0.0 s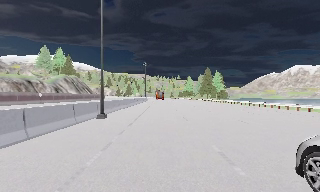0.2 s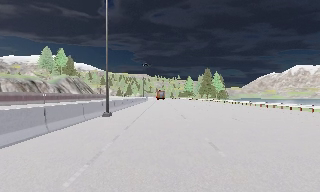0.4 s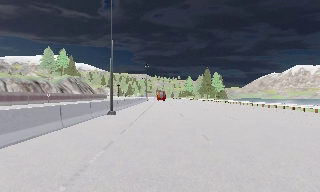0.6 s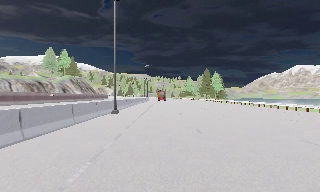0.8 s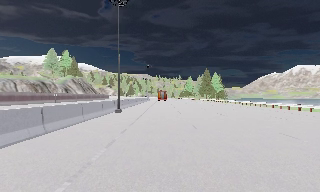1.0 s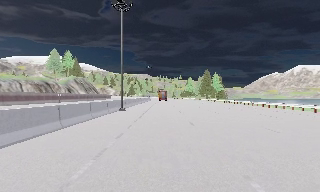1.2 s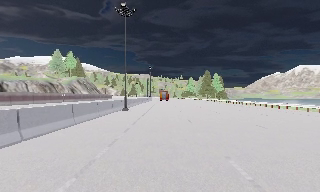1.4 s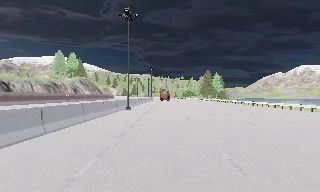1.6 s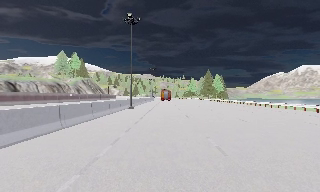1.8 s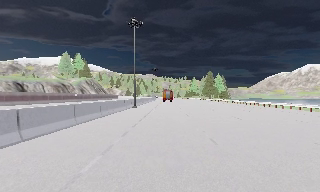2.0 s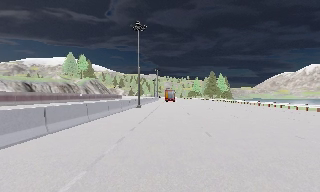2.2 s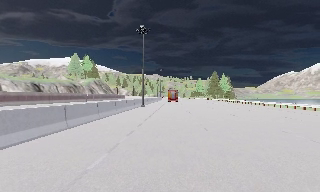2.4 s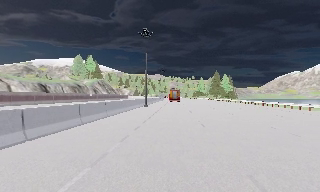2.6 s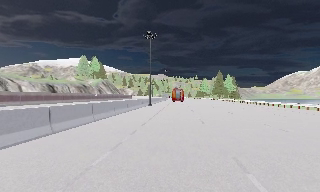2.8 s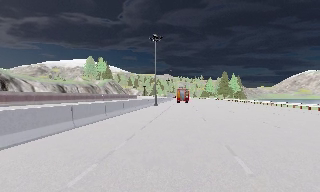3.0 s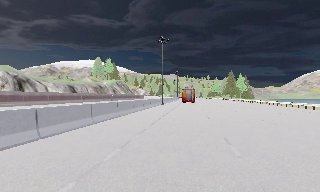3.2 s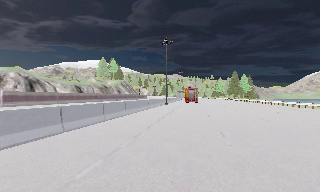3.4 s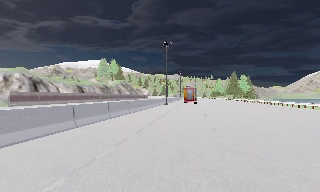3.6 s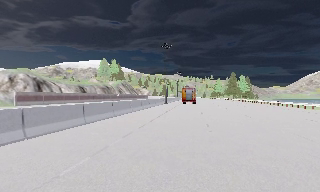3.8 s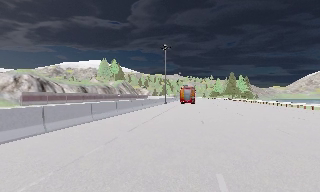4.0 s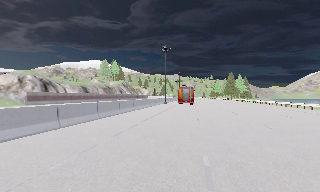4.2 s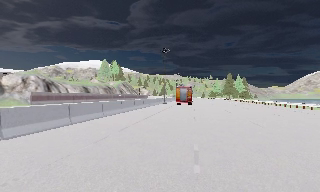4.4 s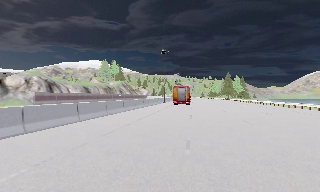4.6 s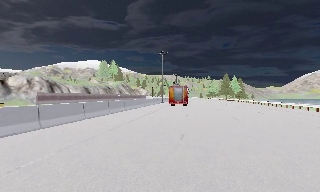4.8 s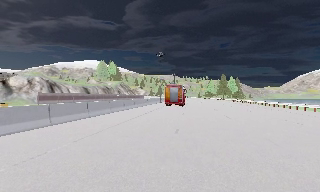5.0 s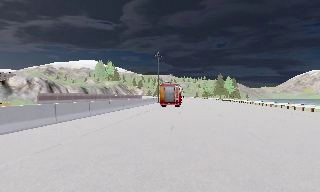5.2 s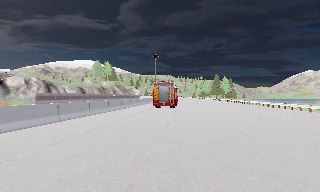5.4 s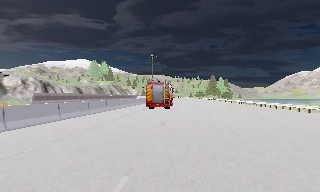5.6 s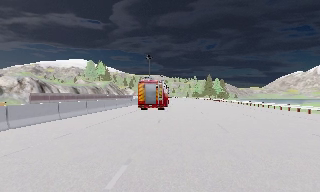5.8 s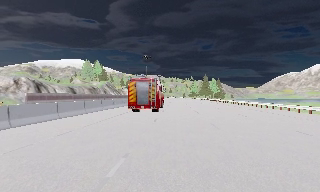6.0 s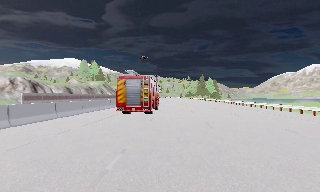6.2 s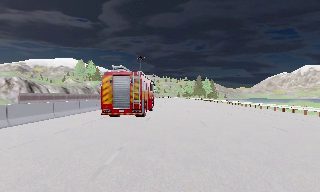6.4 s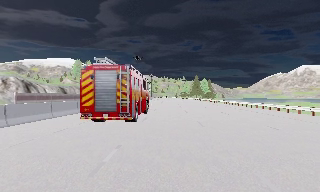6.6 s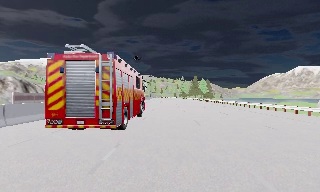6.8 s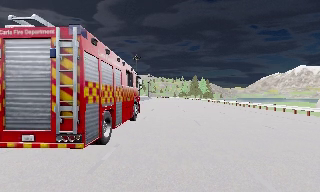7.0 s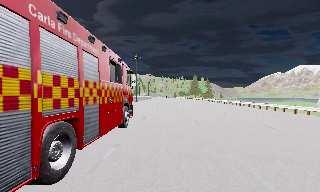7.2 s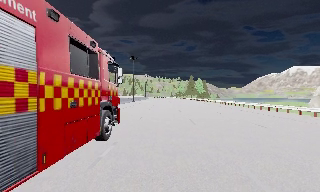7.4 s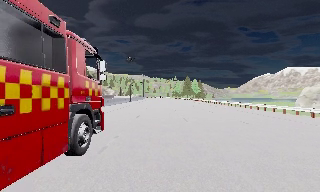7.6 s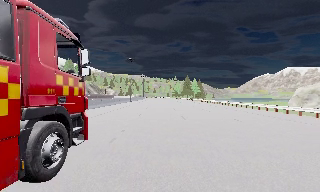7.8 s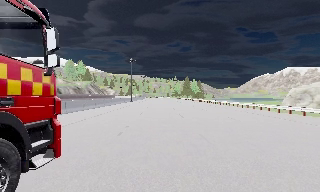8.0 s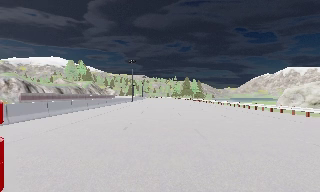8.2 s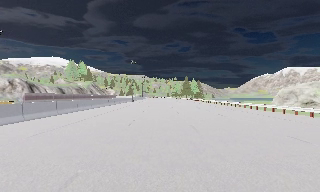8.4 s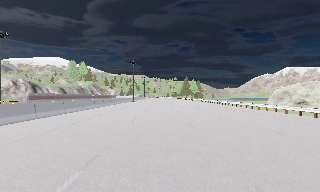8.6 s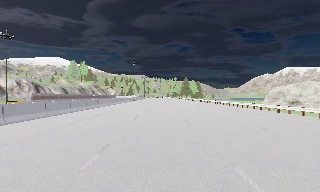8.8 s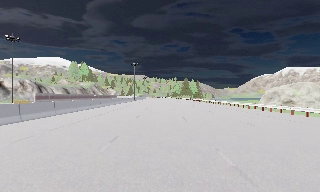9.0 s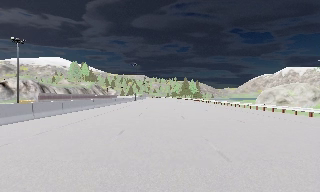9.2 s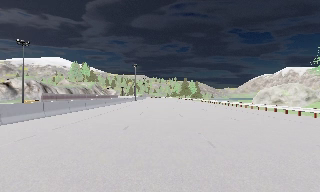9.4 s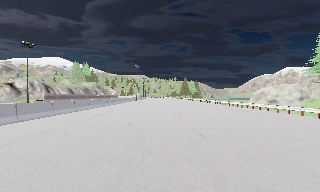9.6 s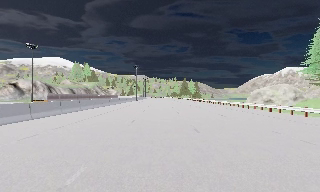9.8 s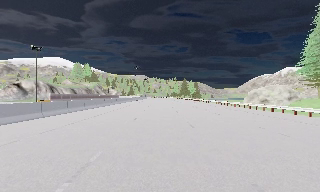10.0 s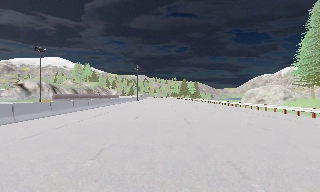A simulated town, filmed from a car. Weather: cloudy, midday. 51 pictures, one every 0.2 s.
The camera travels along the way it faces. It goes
backward.
0.0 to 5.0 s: The camera travels backward, about 25 m, so what stands in front gets smaller.
5.0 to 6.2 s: The camera travels backward, about 3 m, so what stands in front gets smaller. It loses speed.
6.2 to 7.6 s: The camera travels backward, about 2.5 m, so what stands in front gets smaller. It gains speed.
7.6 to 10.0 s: The camera travels backward, about 13 m, so what stands in front gets smaller.
The film runs backward here.
